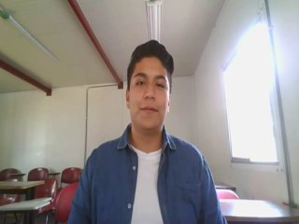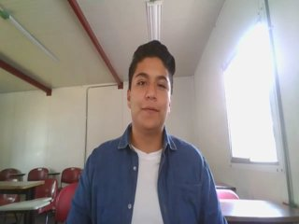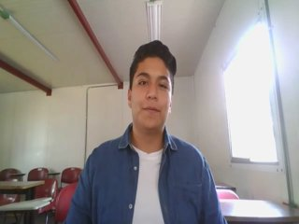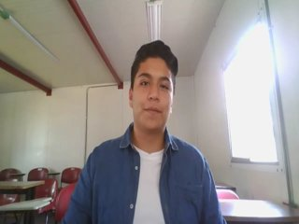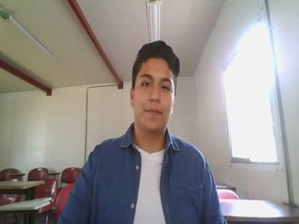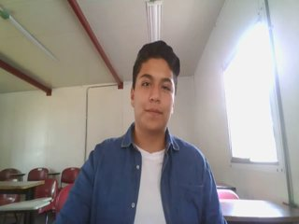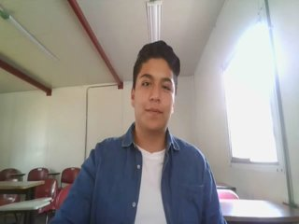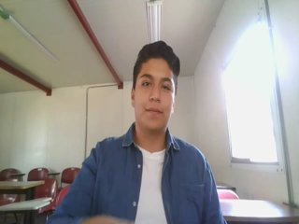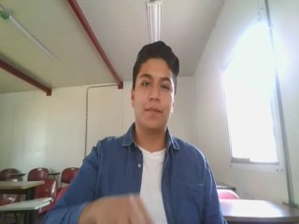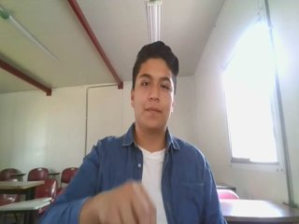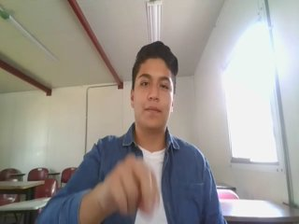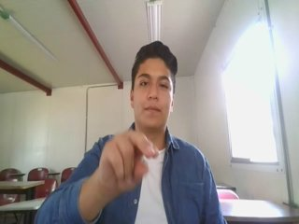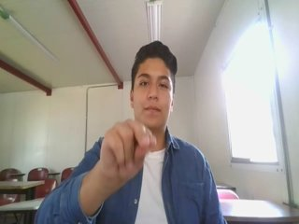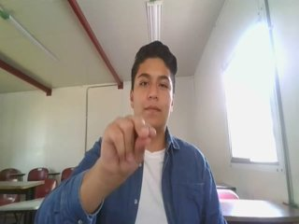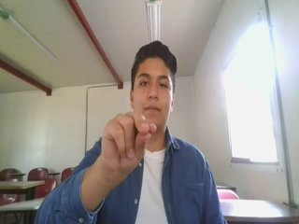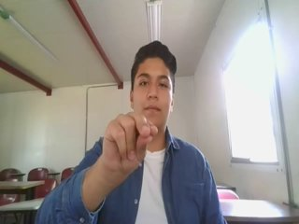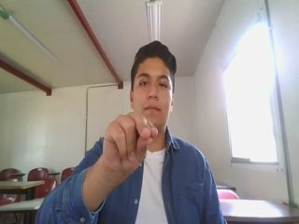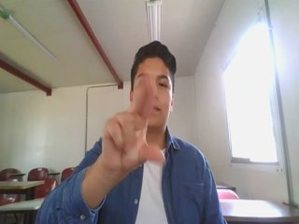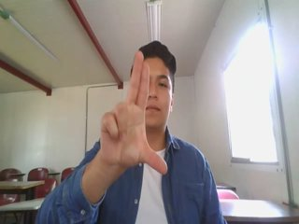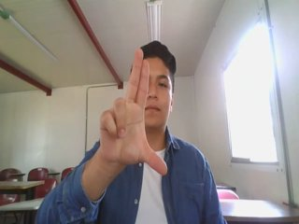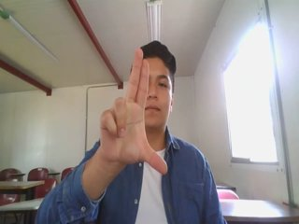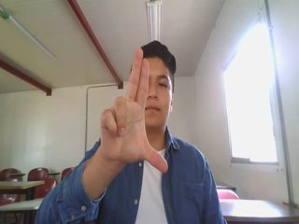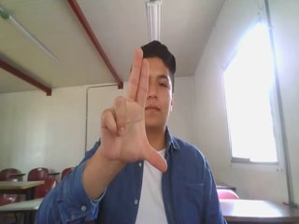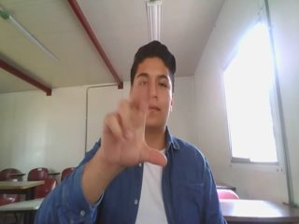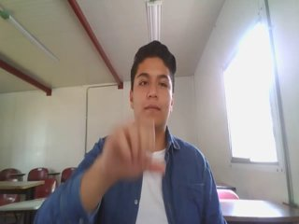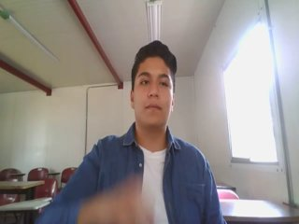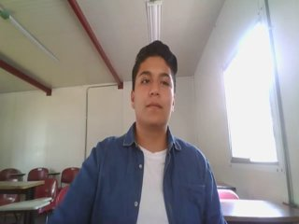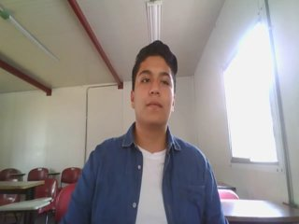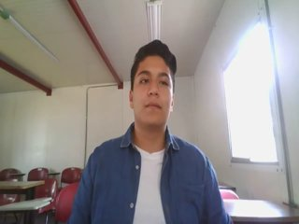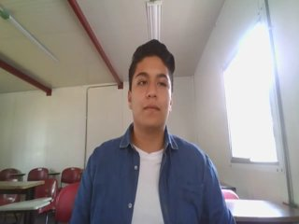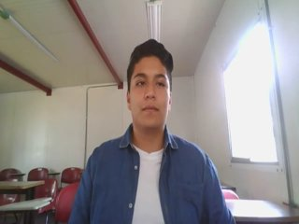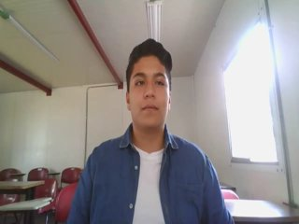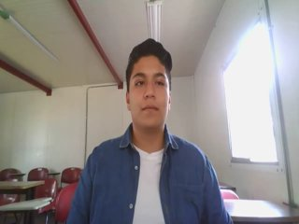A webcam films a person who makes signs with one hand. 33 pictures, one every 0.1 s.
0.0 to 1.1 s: Non-gesture.
1.2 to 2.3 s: Zoom in.
2.4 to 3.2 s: Non-gesture.
